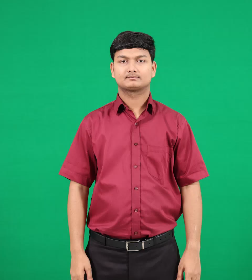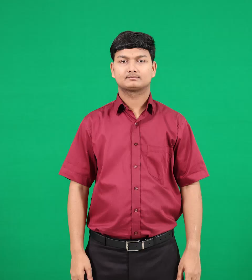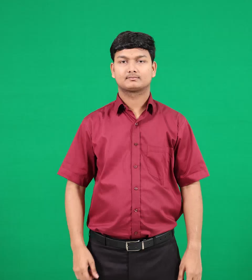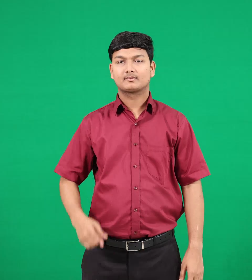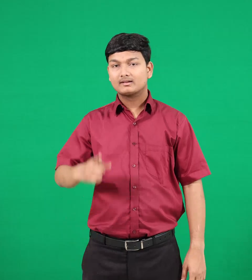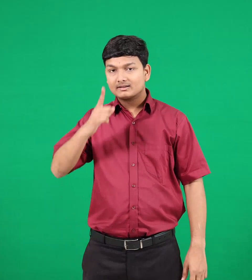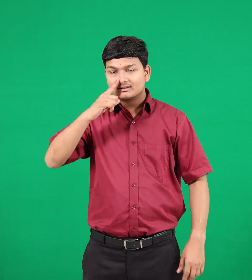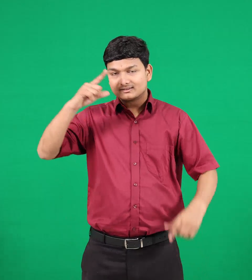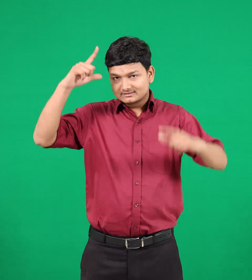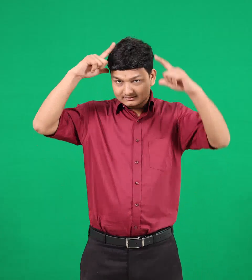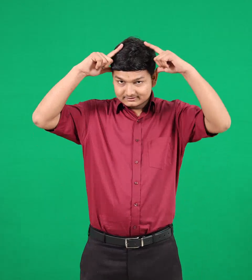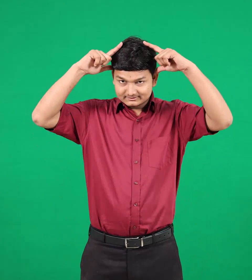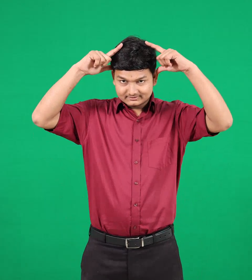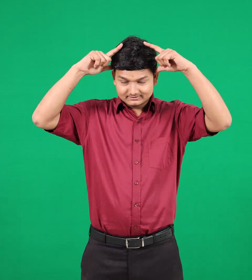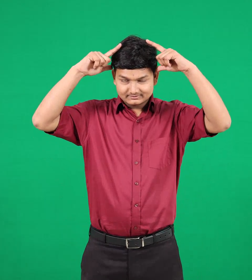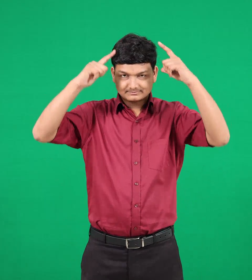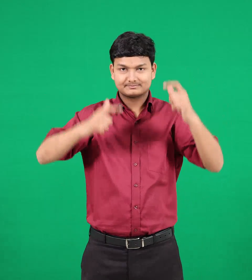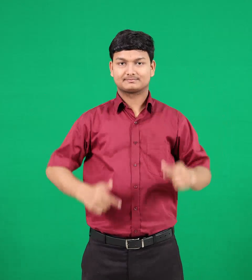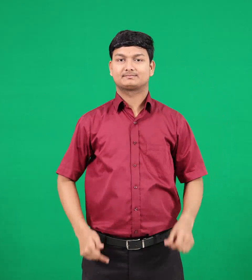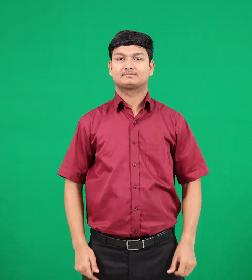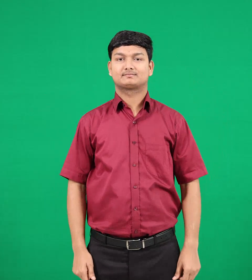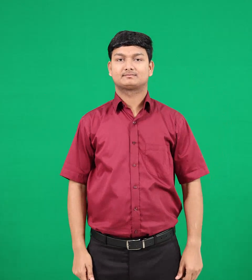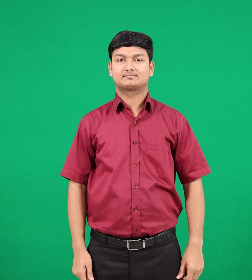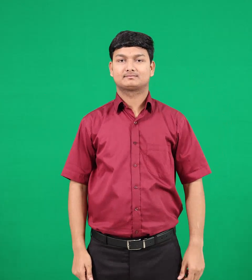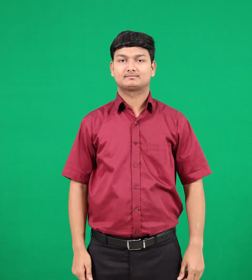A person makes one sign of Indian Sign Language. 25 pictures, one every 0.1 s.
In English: nurse
